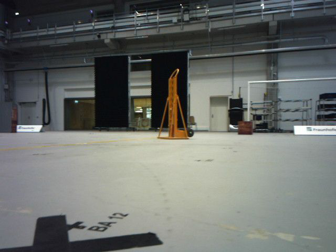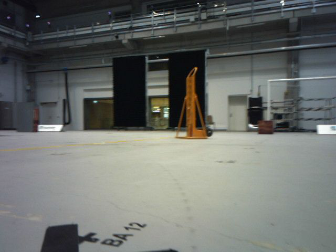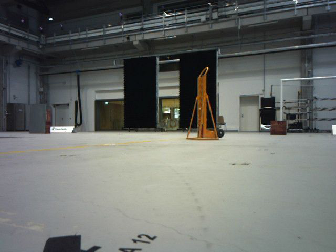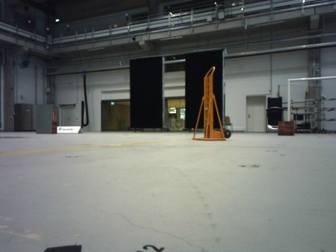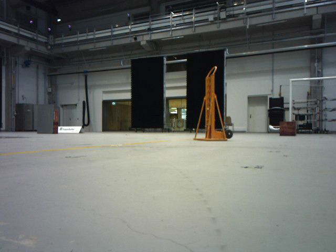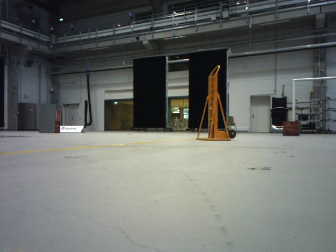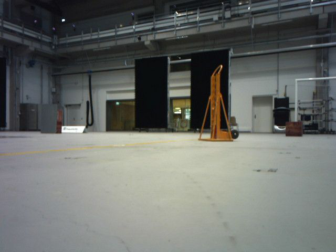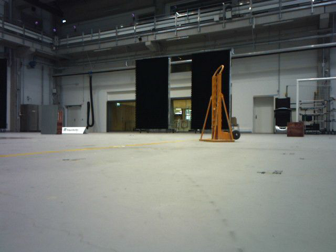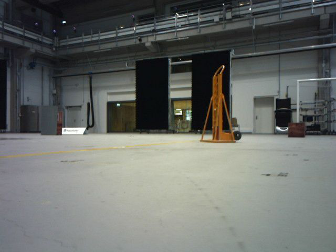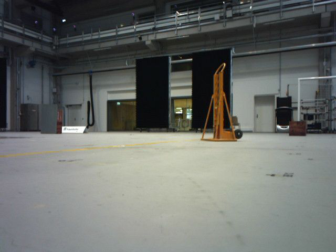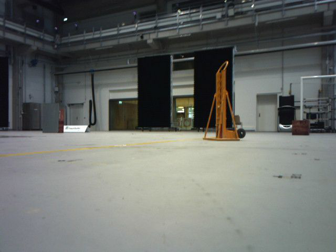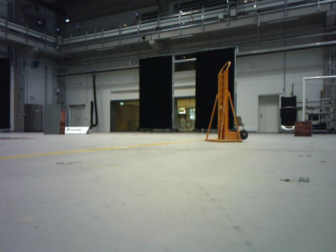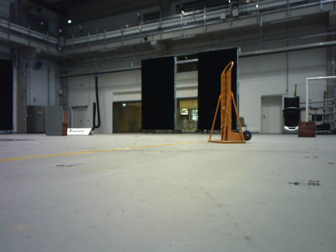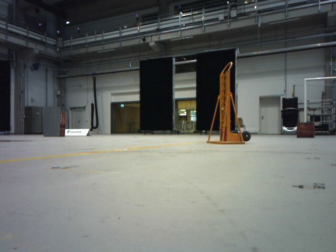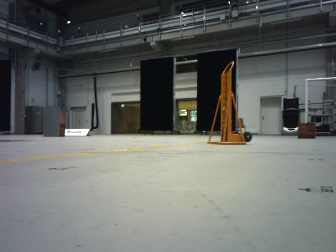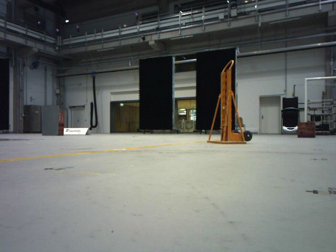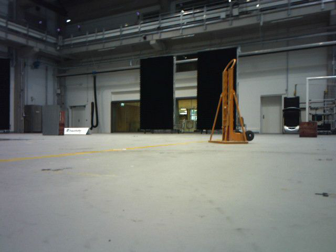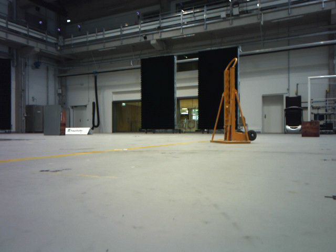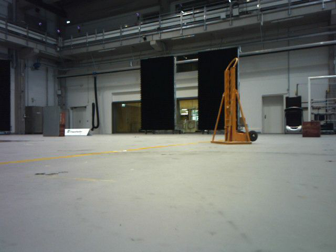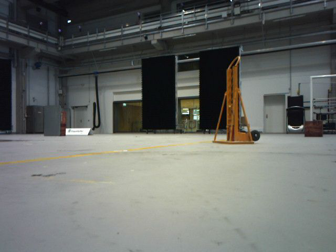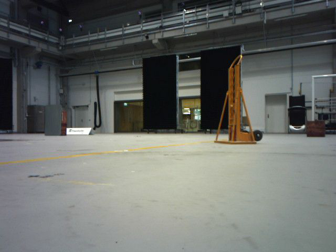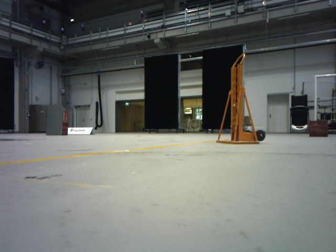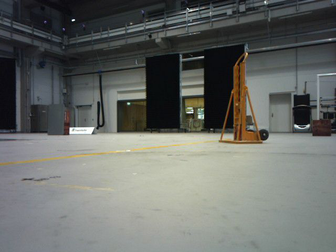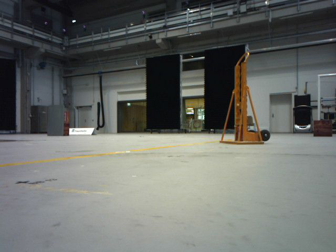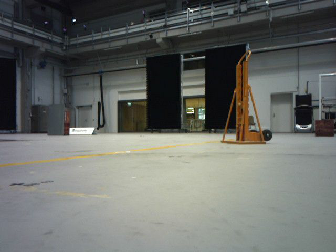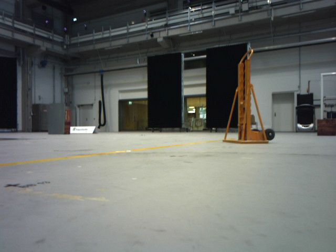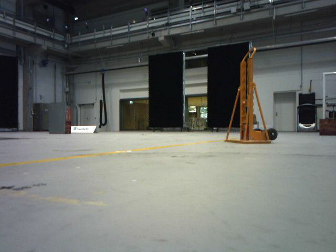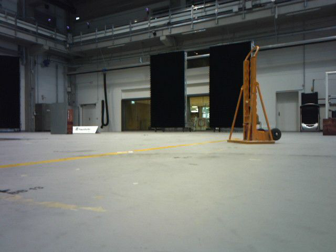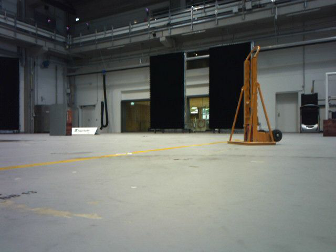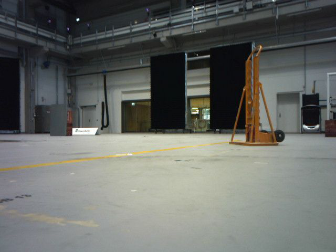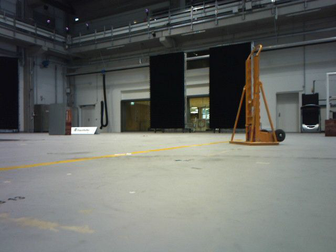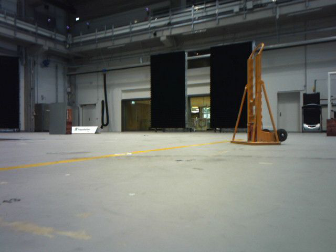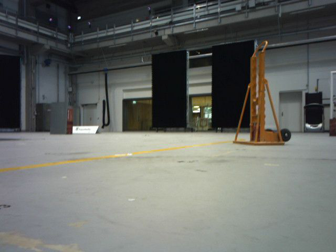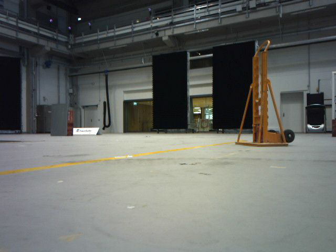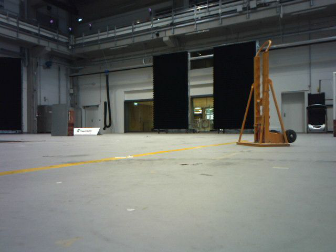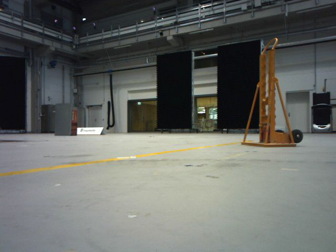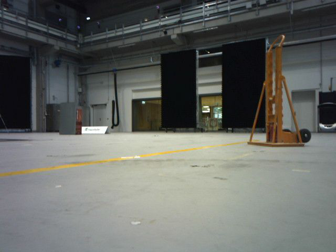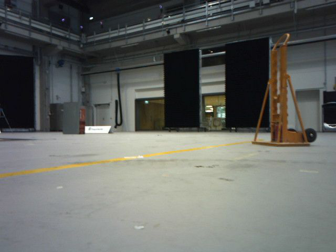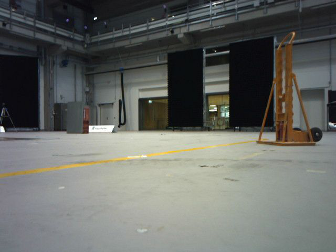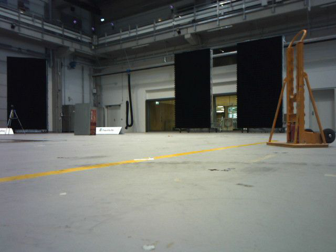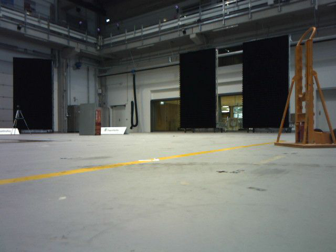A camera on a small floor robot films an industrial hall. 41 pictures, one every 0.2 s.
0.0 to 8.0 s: The scene slides to the right, as the camera pans about 15 degrees to its left. It travels forward, about 1.6 m, so what stands in front looms larger.
The film runs forward here.
